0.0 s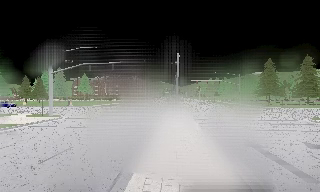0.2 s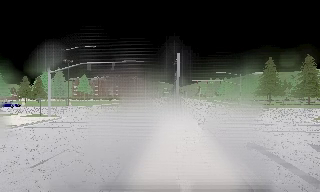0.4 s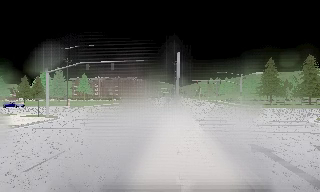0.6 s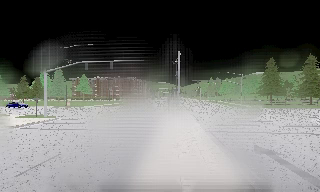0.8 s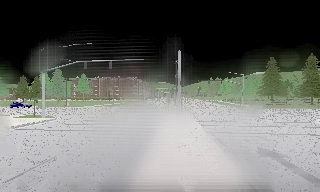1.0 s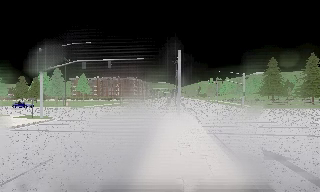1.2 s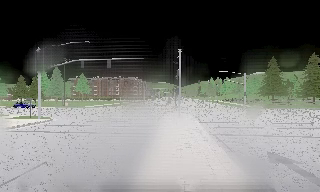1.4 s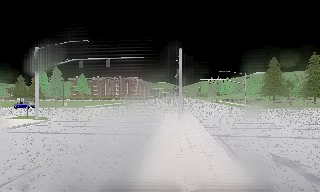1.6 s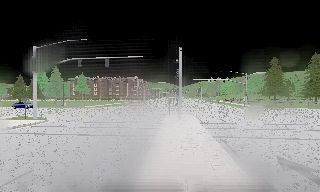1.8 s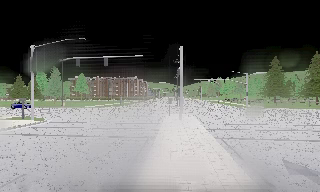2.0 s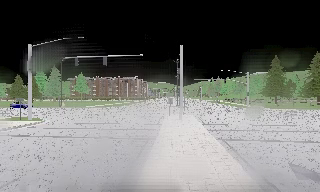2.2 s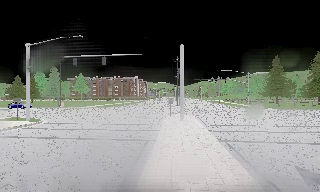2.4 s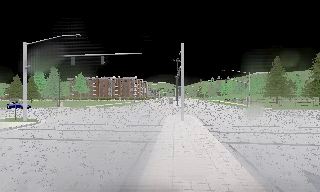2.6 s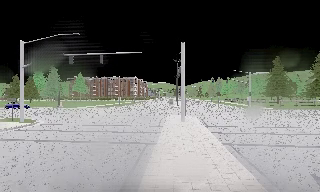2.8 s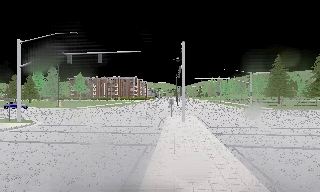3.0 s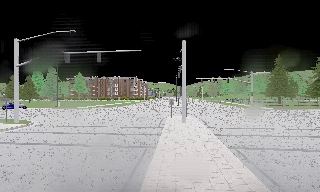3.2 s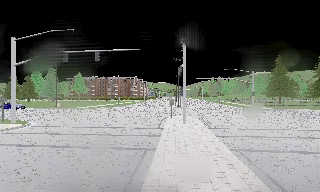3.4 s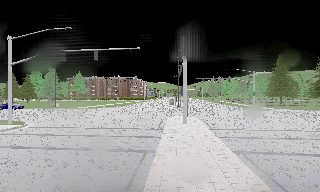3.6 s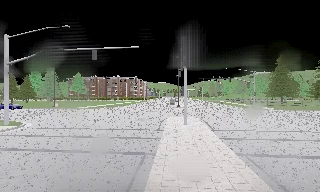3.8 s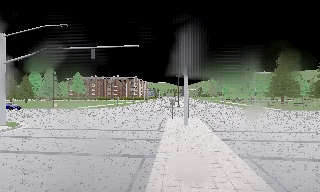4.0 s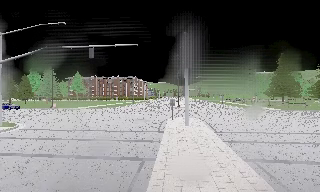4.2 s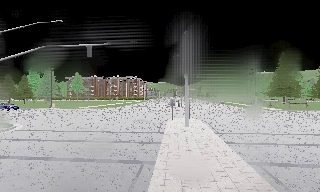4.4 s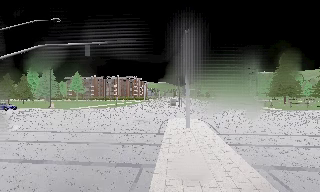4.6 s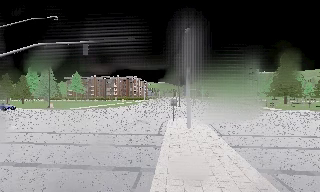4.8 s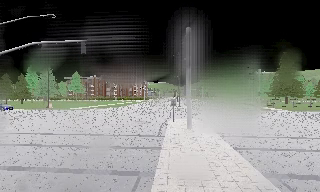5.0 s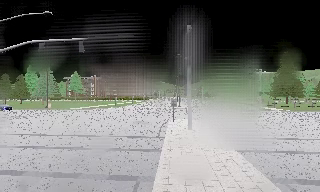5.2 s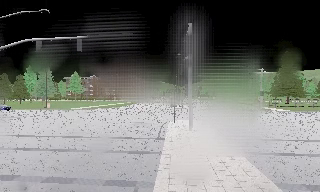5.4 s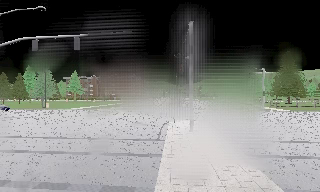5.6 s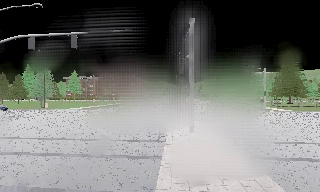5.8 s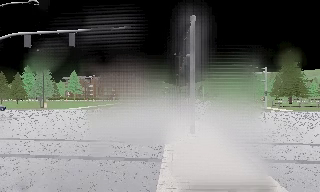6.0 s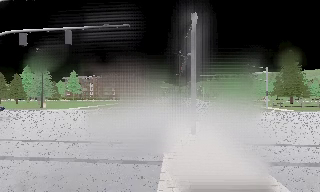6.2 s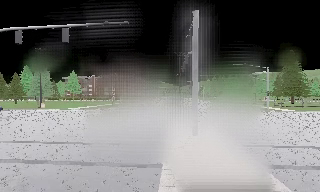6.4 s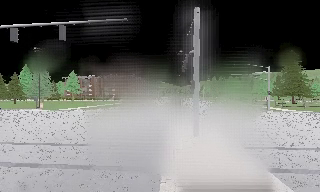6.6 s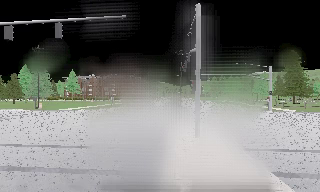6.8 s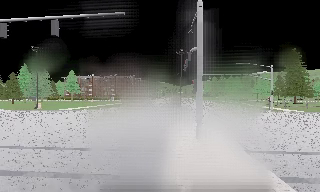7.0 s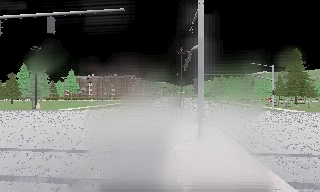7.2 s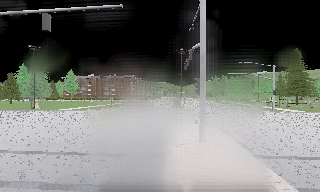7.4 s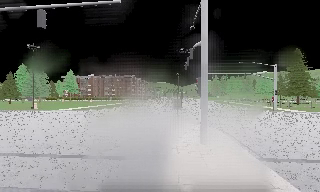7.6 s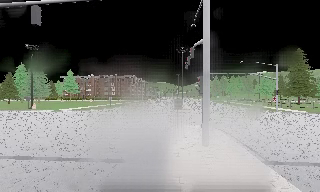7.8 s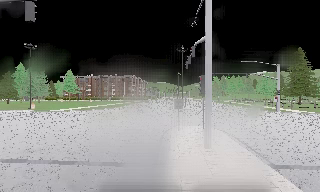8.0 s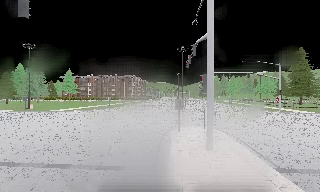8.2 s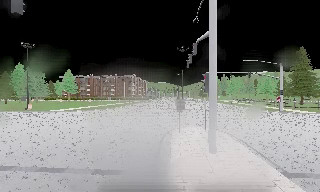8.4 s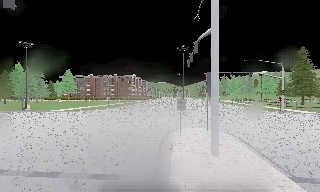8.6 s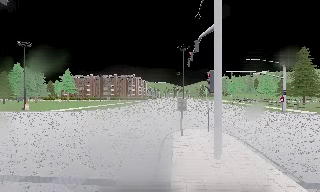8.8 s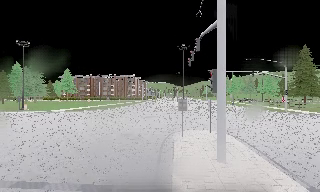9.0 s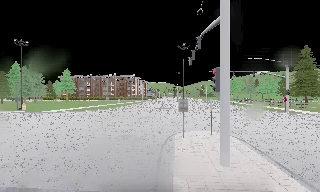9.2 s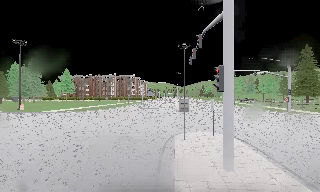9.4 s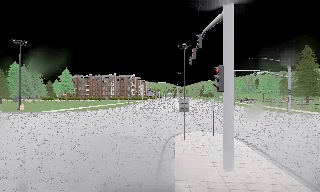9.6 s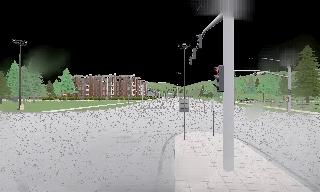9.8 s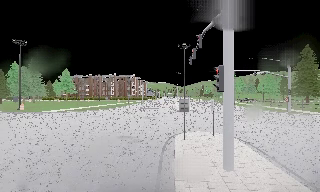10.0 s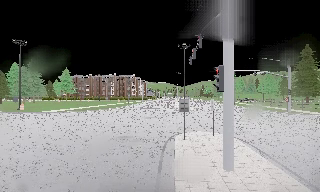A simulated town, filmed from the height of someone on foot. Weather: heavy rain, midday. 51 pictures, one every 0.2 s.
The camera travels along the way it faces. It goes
forward.
0.0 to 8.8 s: The camera travels forward, about 14 m, so what stands in front looms larger.
8.8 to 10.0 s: The camera travels forward, about 0.5 m, so what stands in front looms larger. It loses speed.
The film runs forward here.
